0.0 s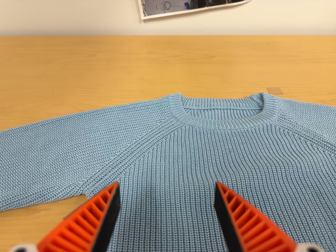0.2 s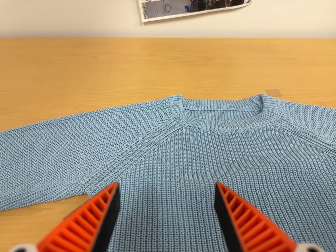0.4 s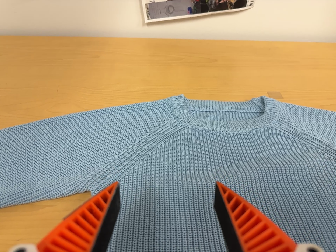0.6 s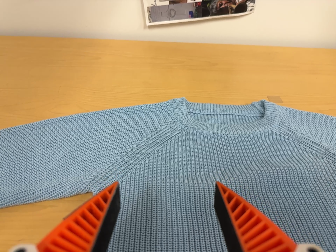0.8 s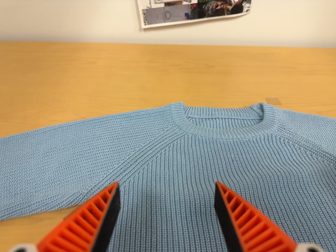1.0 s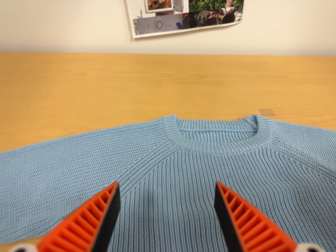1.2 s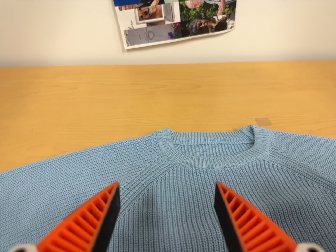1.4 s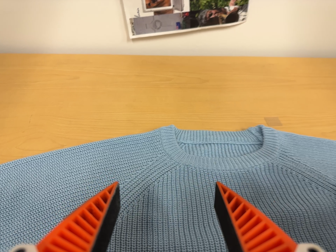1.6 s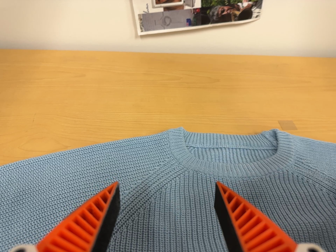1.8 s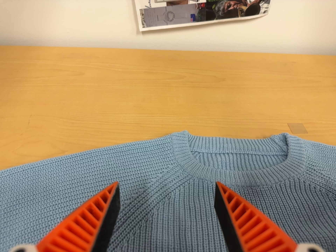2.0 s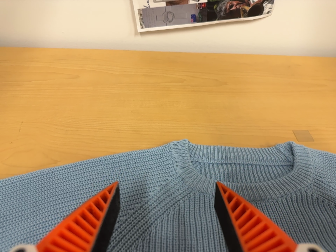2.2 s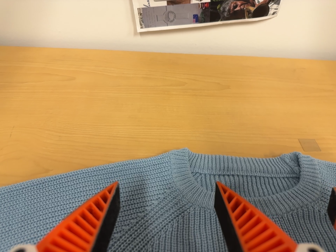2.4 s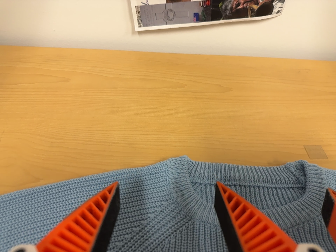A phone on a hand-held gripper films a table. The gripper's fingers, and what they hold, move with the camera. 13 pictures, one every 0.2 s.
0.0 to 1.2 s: The camera shifts only a little, or ends up much as it began.
1.2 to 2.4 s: The camera travels forward and toward the top of its view, about 14 cm, so what stands in front looms larger.
The film runs backward here.
